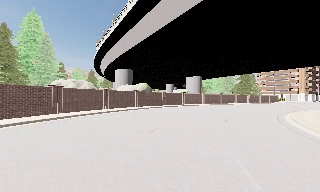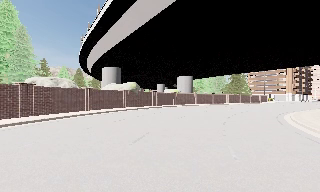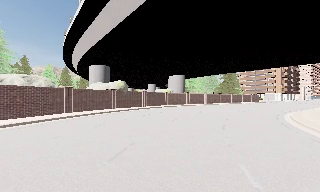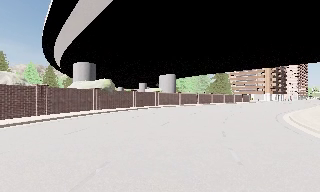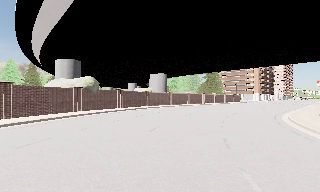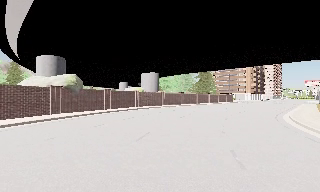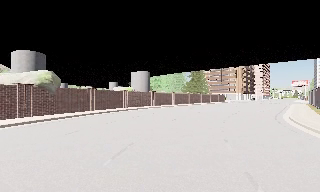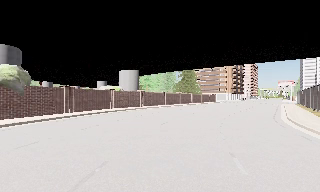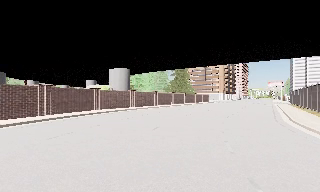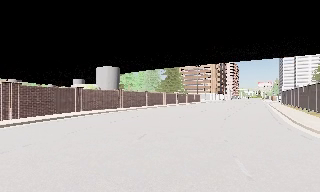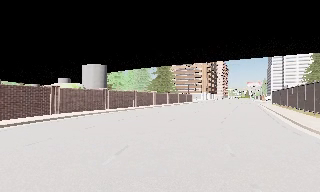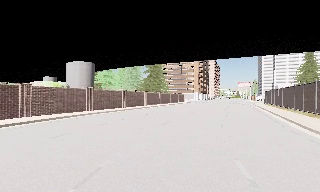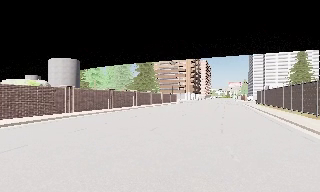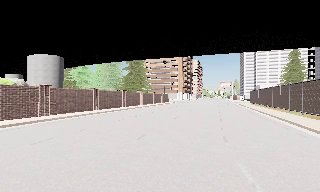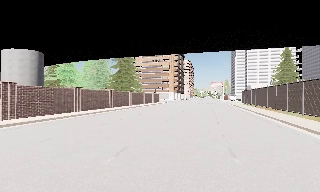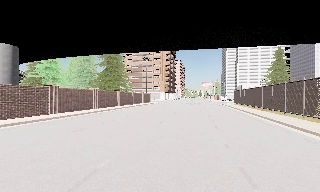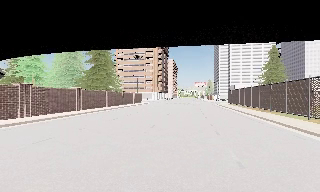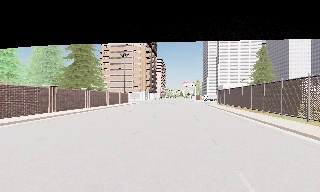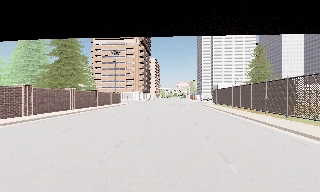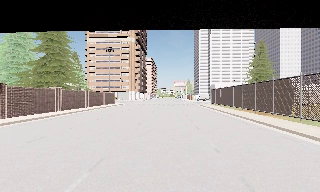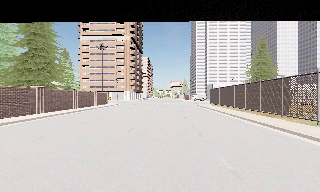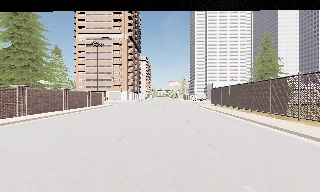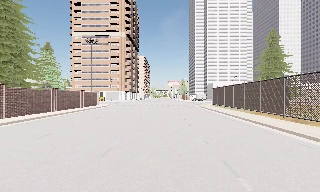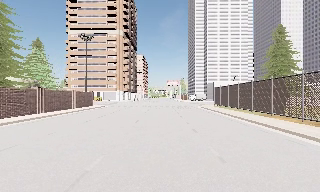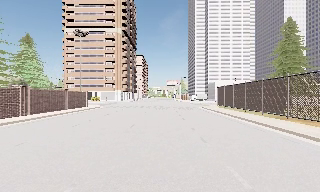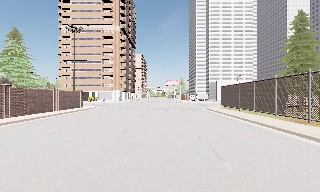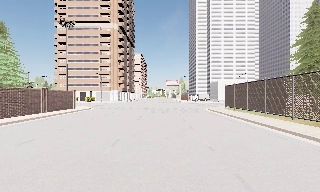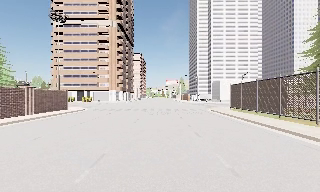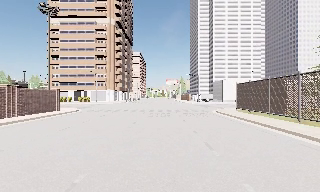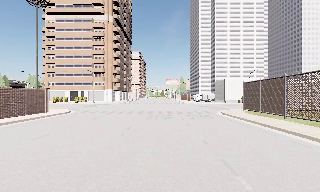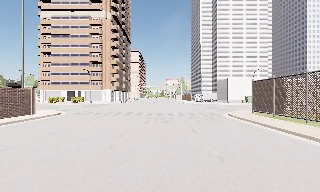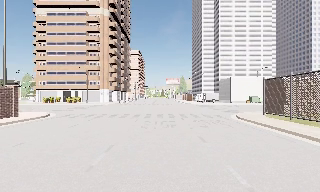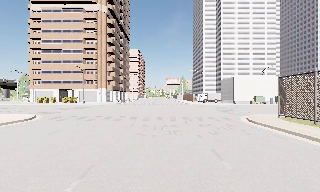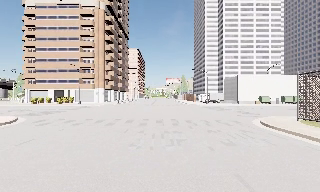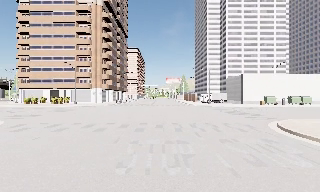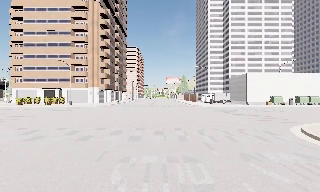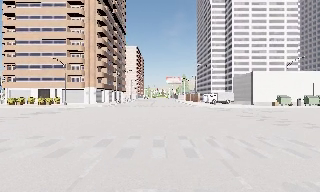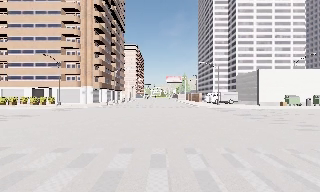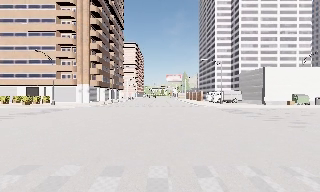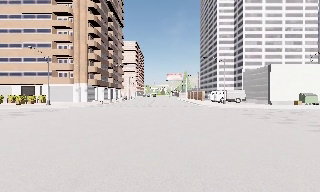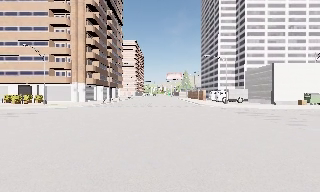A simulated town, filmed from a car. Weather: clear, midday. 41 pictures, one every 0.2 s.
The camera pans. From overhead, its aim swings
clockwise.
The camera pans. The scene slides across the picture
to the left.
0.0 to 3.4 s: The camera swings to its right by about 50 degrees, and the scene slides to the left. It travels forward, about 30 m.
3.4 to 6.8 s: The camera travels forward, about 30 m, so what stands in front looms larger.
6.8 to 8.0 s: The camera travels forward, about 9 m, so what stands in front looms larger. It loses speed.
The film runs forward here.
